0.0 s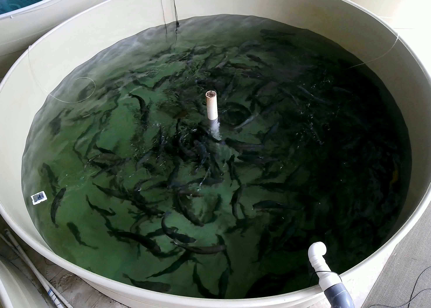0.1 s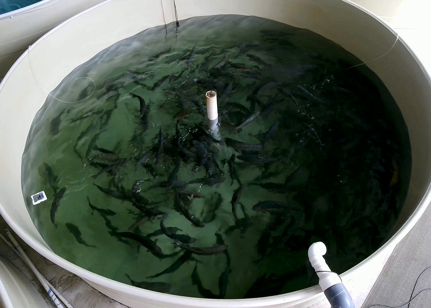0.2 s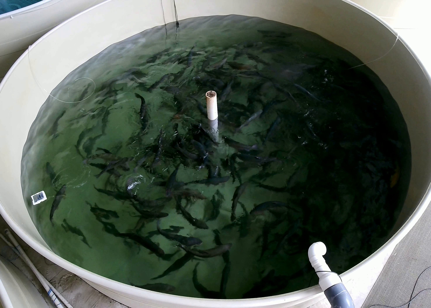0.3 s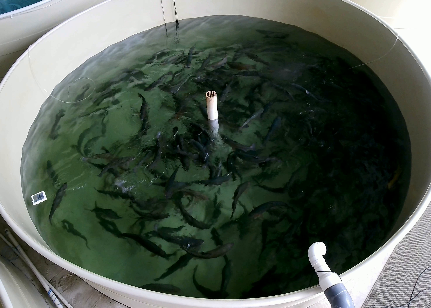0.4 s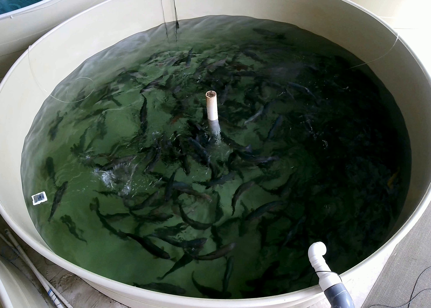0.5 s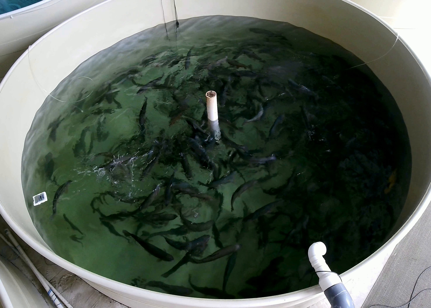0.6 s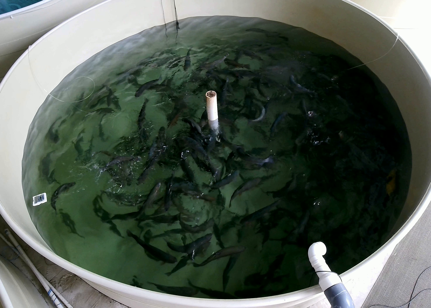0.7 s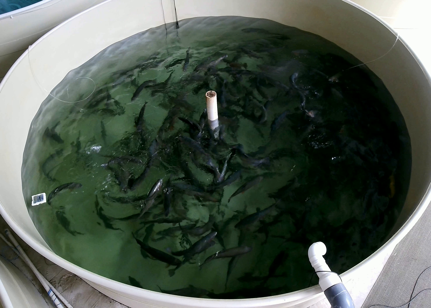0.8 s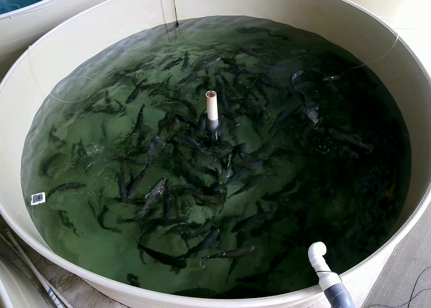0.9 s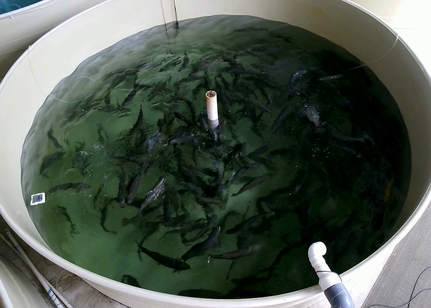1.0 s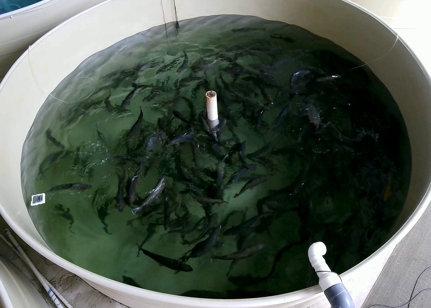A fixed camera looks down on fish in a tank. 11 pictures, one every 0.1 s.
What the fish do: Foraging.
